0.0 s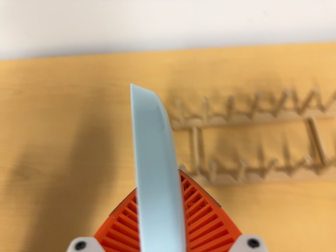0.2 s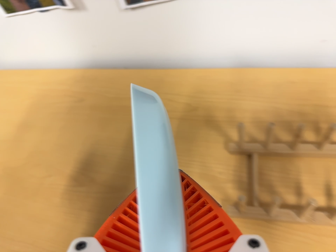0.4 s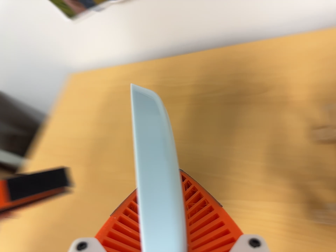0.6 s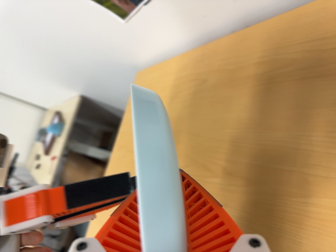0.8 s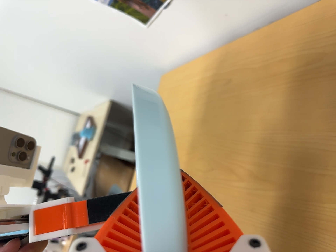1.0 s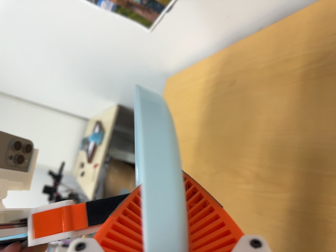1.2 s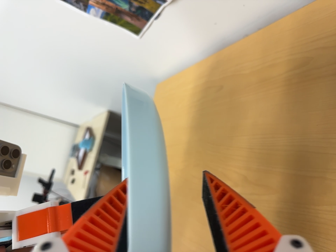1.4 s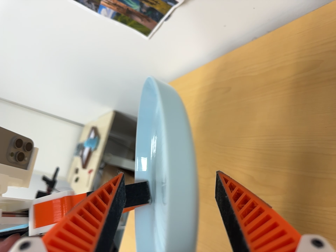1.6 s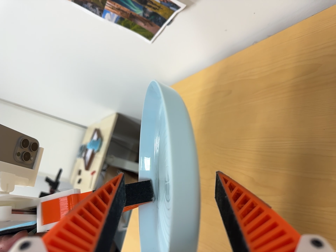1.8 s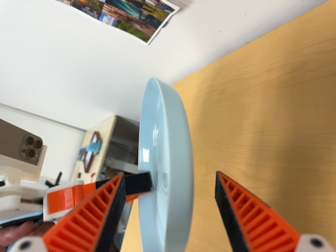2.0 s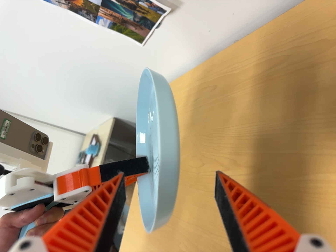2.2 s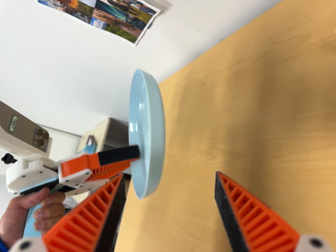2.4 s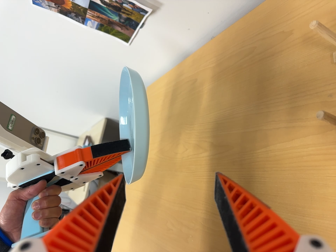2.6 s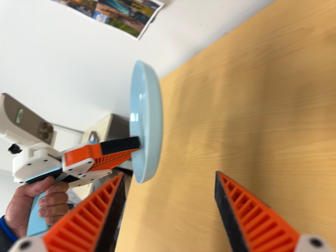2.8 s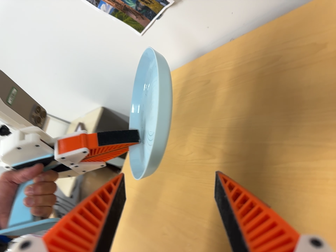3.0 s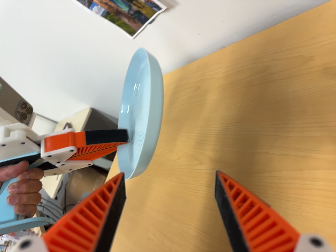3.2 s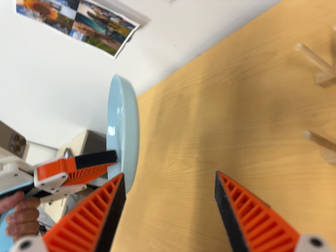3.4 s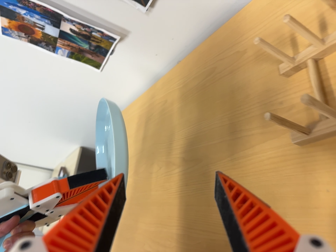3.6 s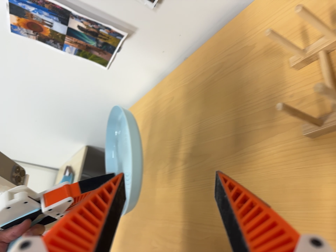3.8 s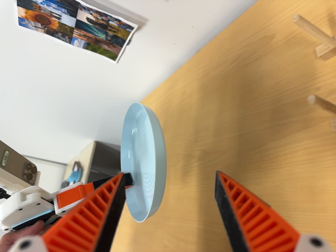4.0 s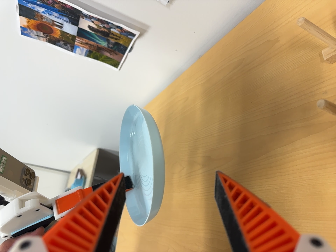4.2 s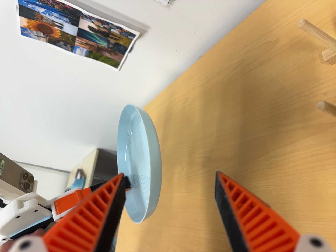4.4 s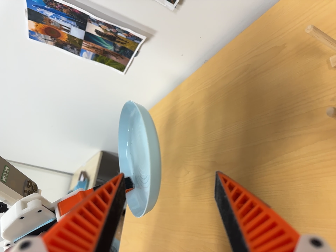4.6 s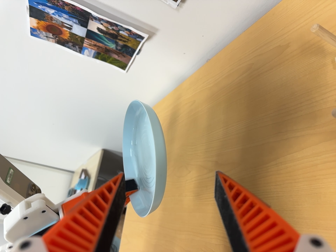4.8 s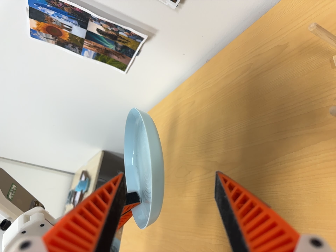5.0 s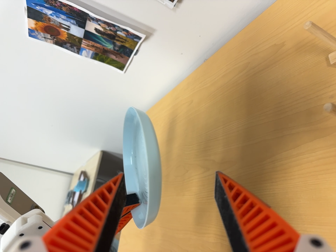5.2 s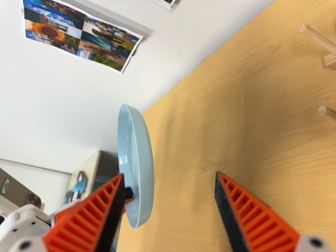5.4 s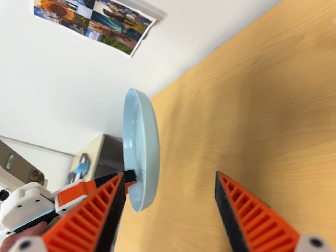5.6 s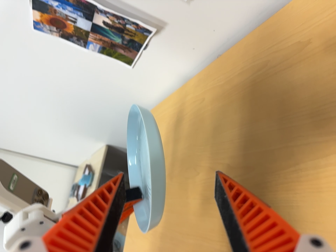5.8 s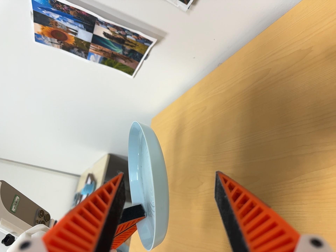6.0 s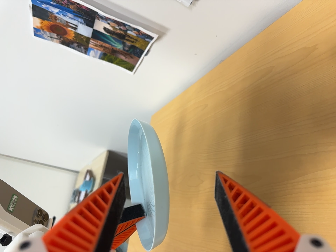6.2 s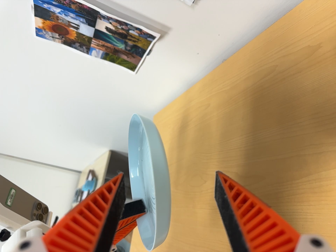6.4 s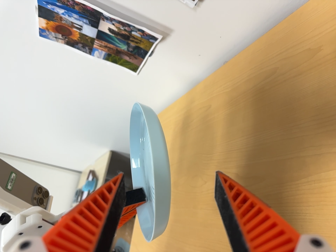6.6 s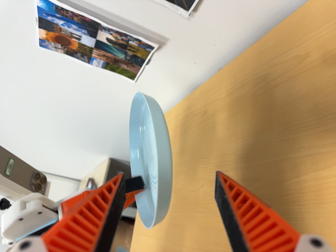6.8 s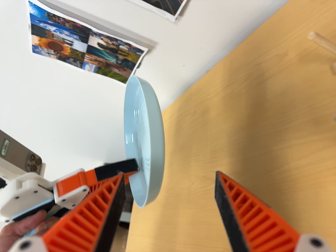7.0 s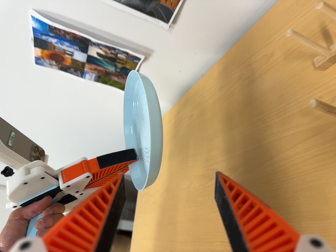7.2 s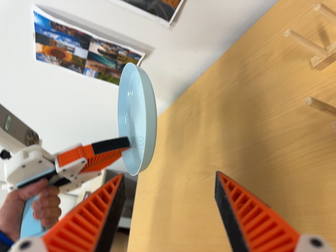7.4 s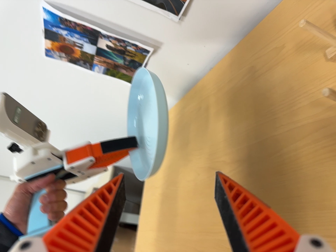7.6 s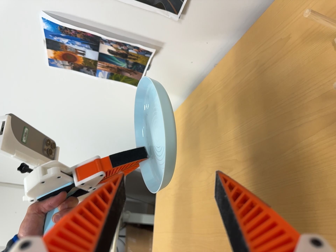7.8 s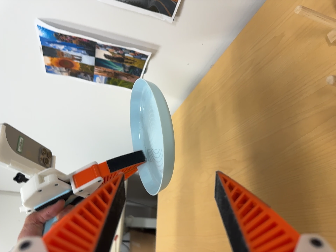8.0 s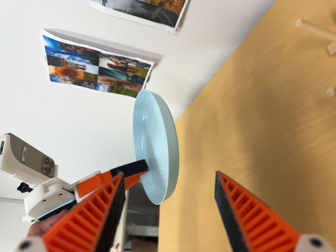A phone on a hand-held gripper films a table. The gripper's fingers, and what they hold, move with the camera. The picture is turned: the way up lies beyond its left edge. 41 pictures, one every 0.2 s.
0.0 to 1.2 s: The camera pans to its left by about 55 degrees. It travels forward, to its right and toward the top of its view, about 12 cm. It rolls about its line of sight by about 10 degrees, and the scene rotates counterclockwise.
1.2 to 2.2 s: The camera travels backward and toward the bottom of its view, about 10 cm, so what stands in front gets smaller.
2.2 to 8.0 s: The camera travels toward the bottom of its view, about 6 cm. Its aim tips toward the top of its view by about 15 degrees. It rolls about its line of sight by about 15 degrees, and the scene rotates counterclockwise.
The film runs backward here.
